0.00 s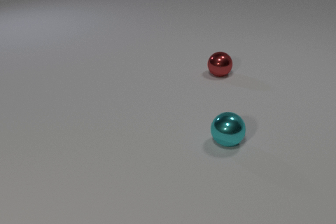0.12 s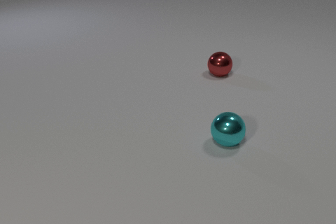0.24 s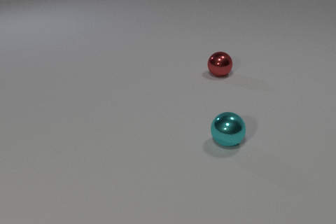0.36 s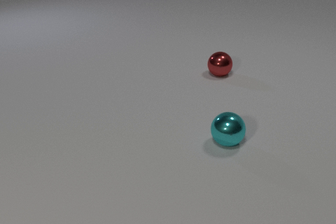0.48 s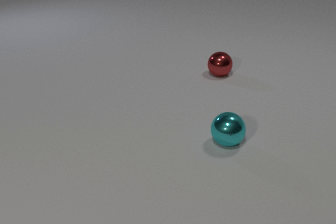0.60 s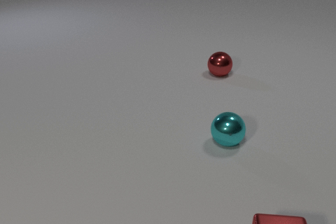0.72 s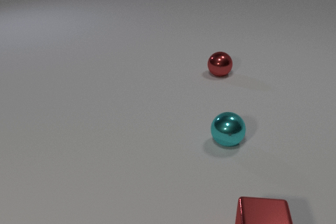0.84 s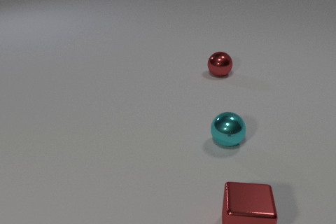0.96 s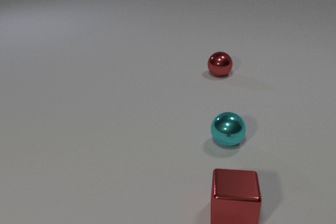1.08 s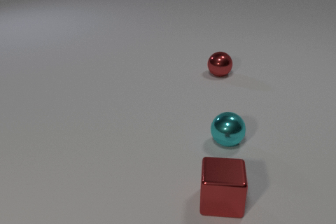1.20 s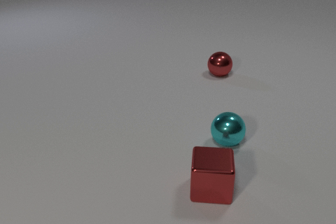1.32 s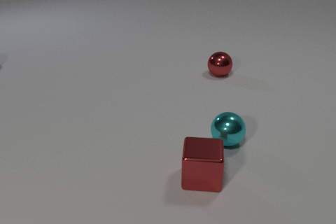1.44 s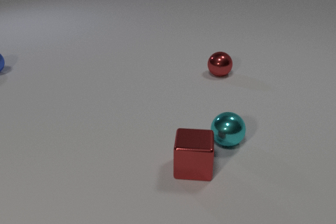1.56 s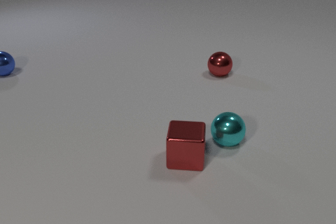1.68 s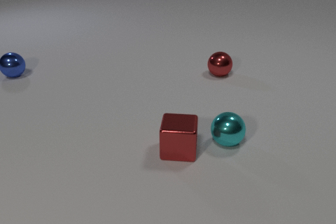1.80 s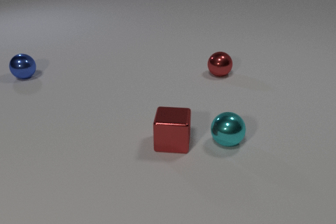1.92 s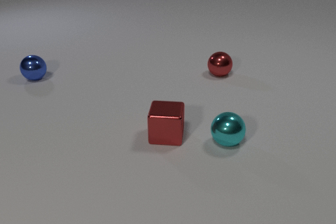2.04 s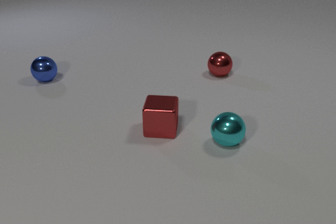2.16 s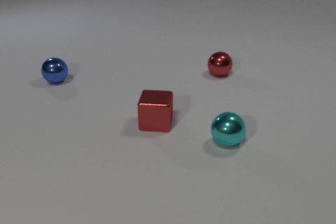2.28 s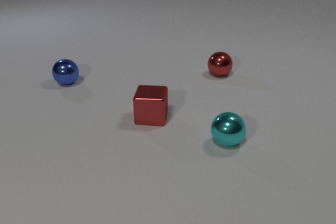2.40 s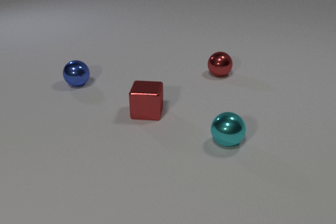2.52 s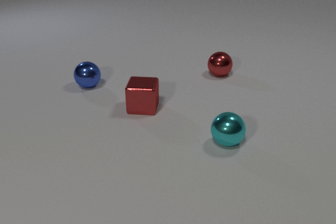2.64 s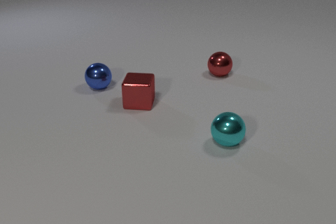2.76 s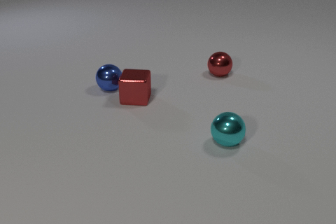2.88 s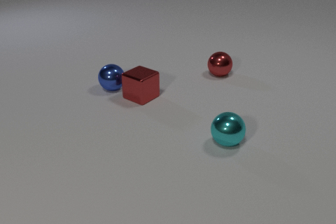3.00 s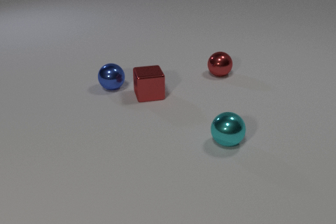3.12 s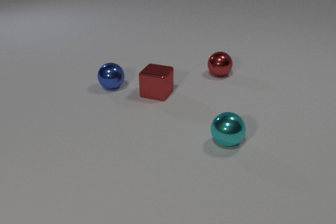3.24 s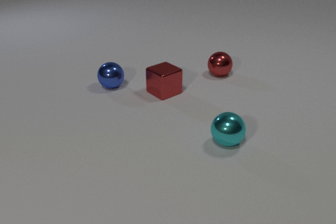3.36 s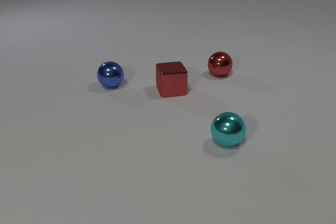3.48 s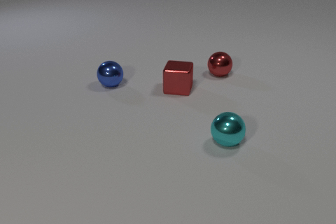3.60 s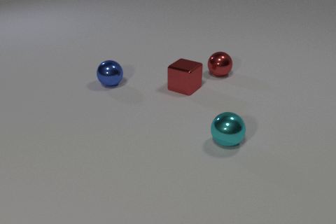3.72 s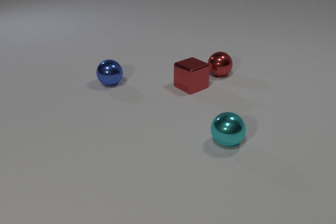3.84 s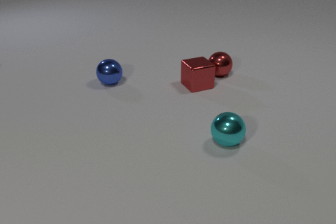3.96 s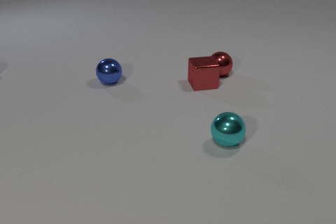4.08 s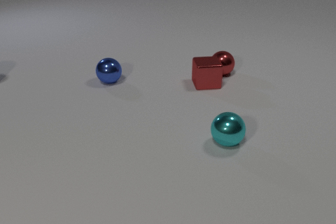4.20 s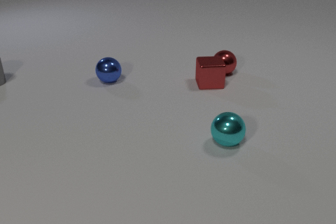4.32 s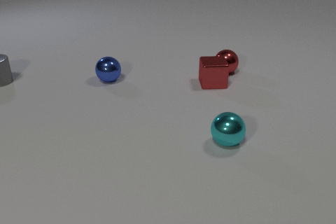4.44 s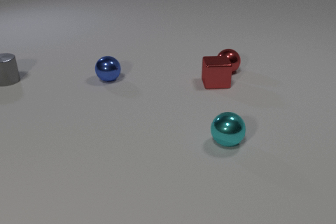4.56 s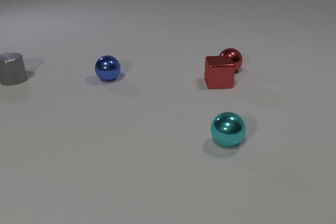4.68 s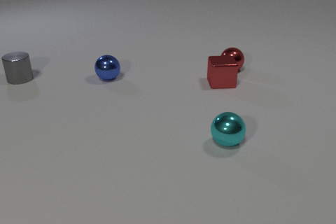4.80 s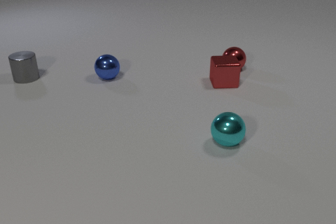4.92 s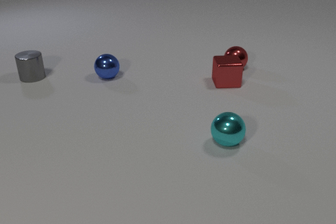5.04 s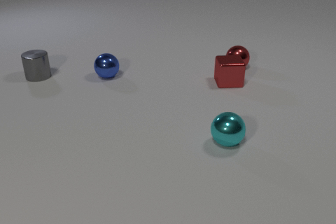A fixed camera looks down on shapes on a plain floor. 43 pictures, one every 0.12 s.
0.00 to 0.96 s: The red metal cube comes in at the bottom edge, slides away from the camera and to the left.
0.96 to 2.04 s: The red metal cube slides away from the camera and to the left. The blue metal sphere comes in at the left edge, rolls to the right and toward the camera.
2.04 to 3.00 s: The red metal cube slides away from the camera. The blue metal sphere rolls to the right and toward the camera. The red metal cube and the blue metal sphere collide.
3.00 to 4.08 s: The red metal cube slides to the right and away from the camera. The blue metal sphere rolls away from the camera. The red metal cube and the red metal sphere collide.
4.08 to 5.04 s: The red metal cube slides to the right. The blue metal sphere rolls away from the camera. The red metal sphere rolls away from the camera and to the right. The gray metal cylinder comes in at the left edge, slides to the right.
How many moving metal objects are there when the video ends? 4.
What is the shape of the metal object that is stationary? sphere.
Are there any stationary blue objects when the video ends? no.
